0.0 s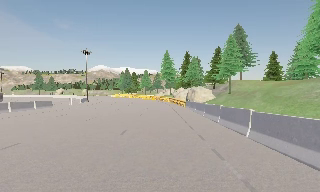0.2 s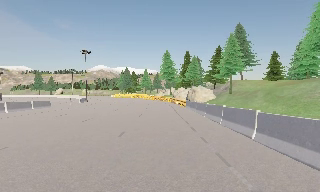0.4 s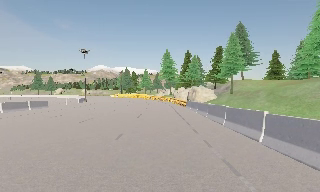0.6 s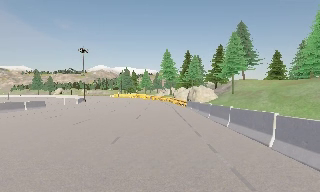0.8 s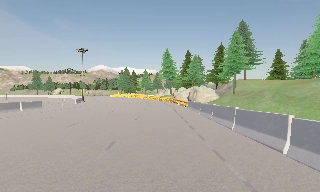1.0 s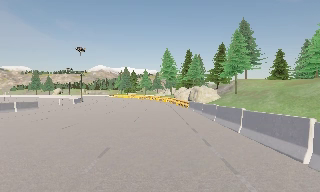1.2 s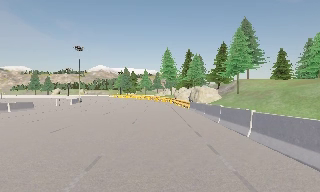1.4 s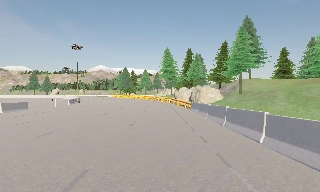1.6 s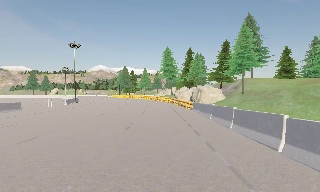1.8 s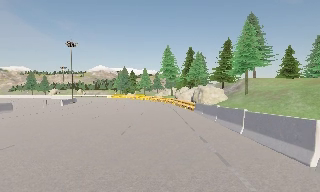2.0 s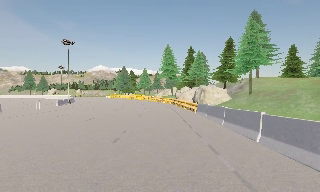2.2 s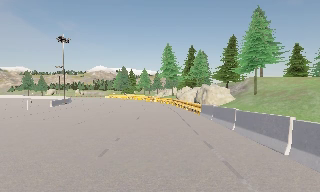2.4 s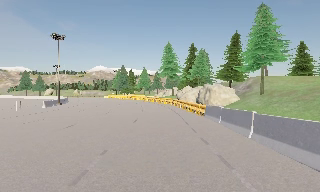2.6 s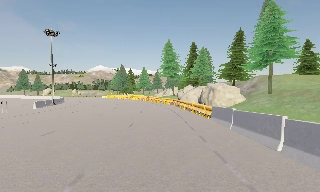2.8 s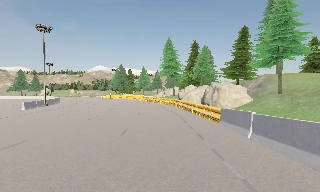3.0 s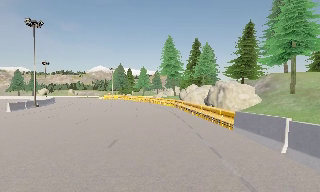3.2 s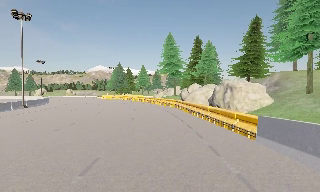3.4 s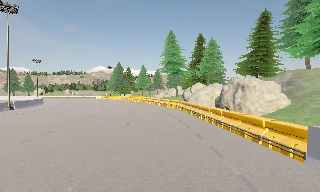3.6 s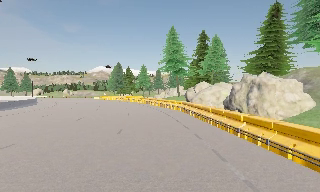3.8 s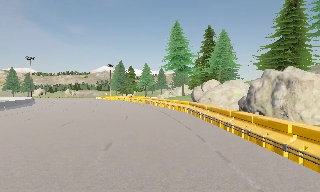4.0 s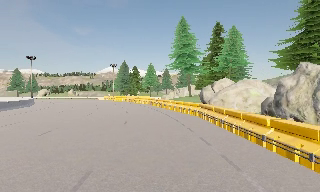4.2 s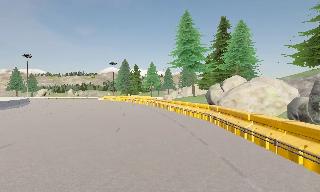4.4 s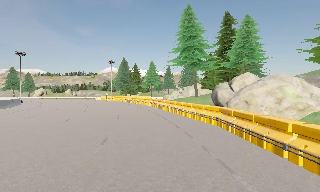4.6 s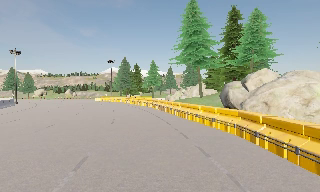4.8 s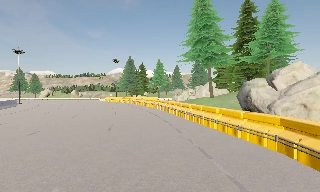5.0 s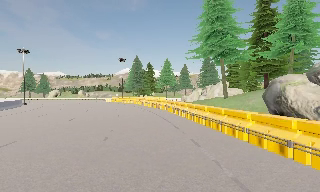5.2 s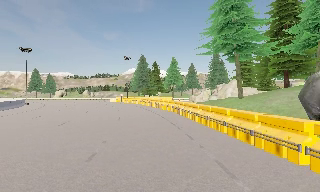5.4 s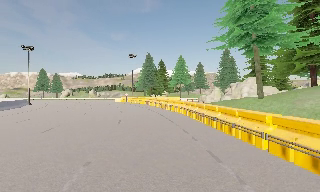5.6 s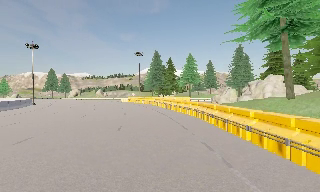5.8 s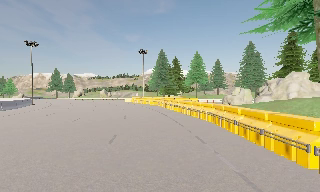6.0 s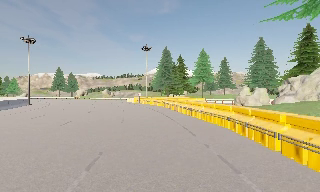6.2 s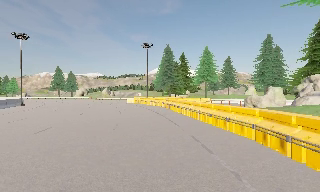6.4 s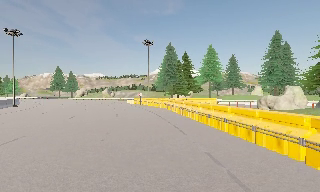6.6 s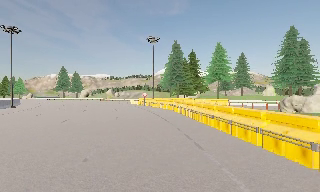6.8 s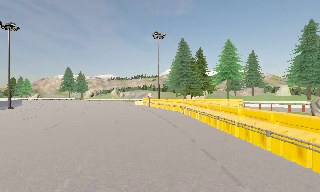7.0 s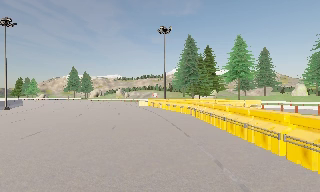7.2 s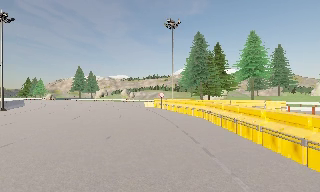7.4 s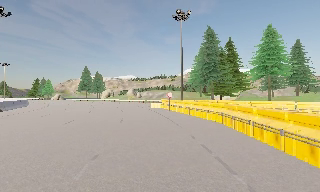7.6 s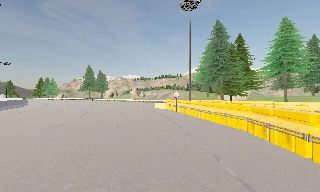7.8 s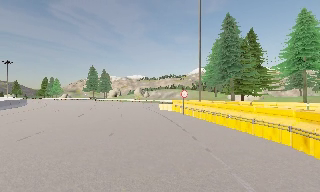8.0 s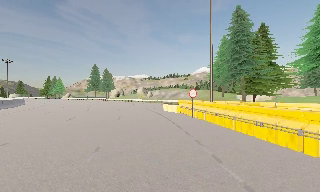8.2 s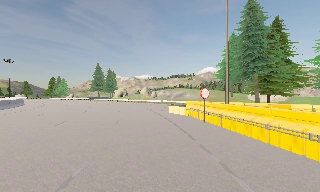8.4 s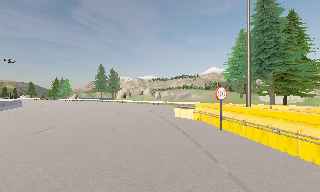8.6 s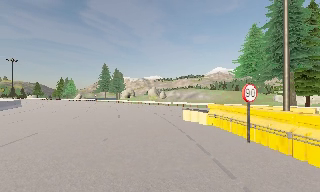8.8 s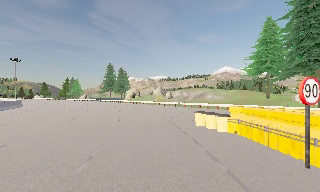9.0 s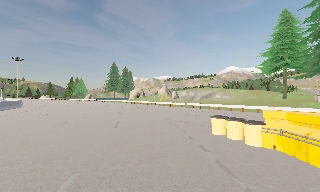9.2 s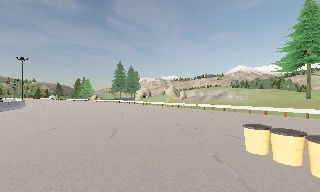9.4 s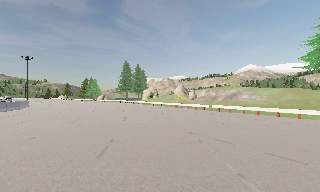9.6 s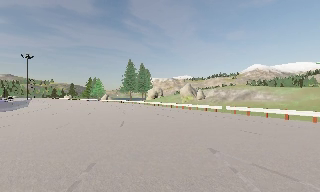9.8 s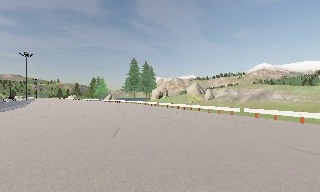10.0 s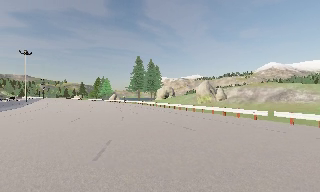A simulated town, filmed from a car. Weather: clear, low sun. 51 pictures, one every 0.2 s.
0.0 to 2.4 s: The camera travels forward, about 11 m, so what stands in front looms larger. It gains speed.
2.4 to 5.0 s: The camera travels forward, about 25 m, so what stands in front looms larger.
5.0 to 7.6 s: The camera pans to its left, which is counterclockwise from overhead, by about 25 degrees. It travels forward, about 30 m, so what stands in front looms larger.
7.6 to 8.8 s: The camera travels forward, about 12 m, so what stands in front looms larger.
8.8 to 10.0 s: The camera pans to its left, which is counterclockwise from overhead, by about 10 degrees. It travels forward, about 14 m, so what stands in front looms larger.
The film runs forward here.
